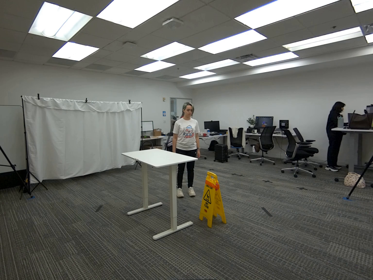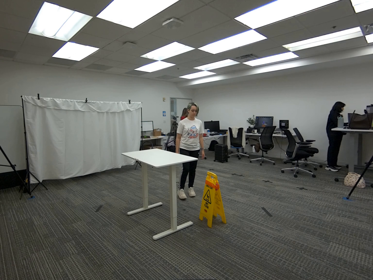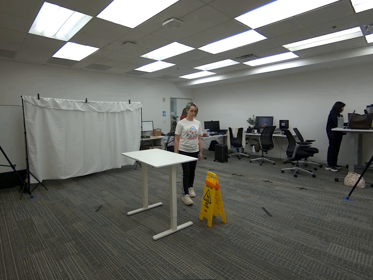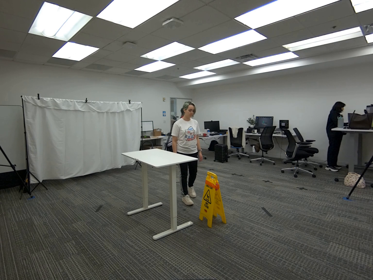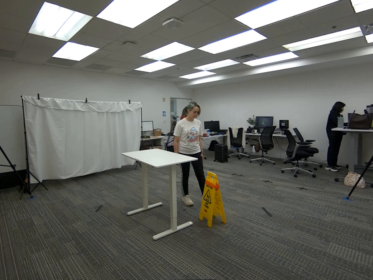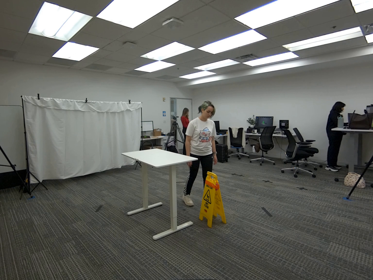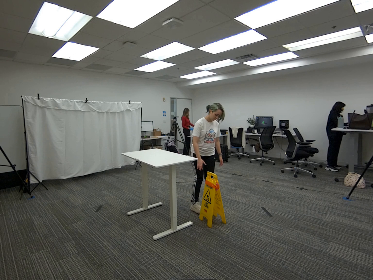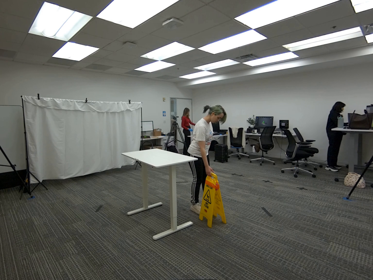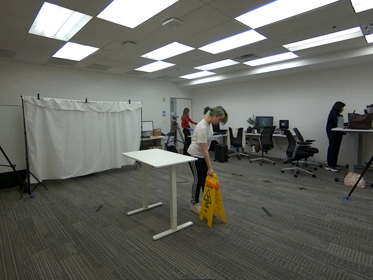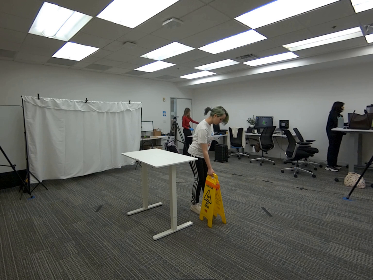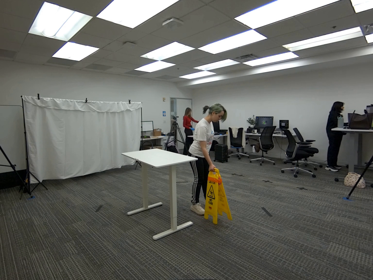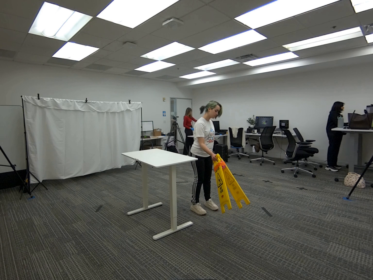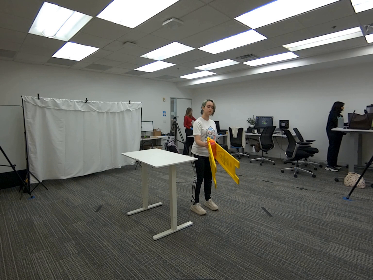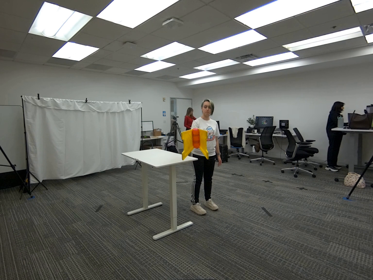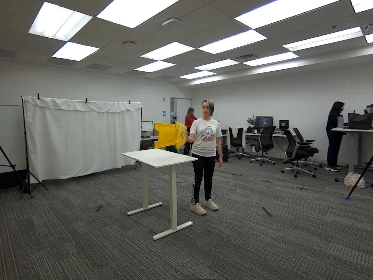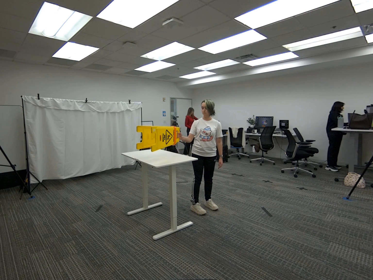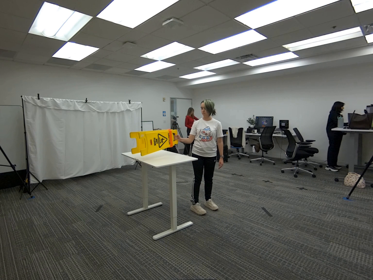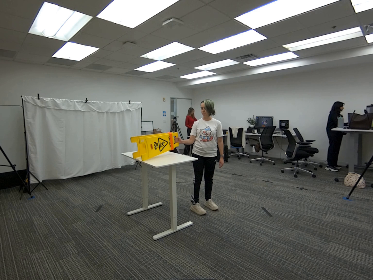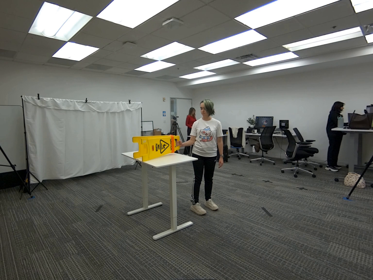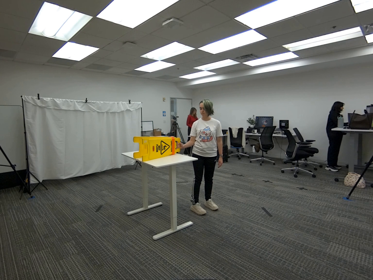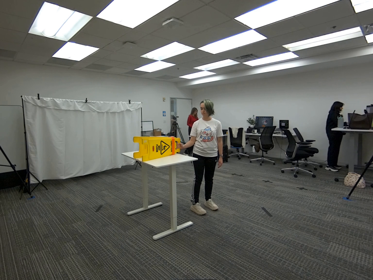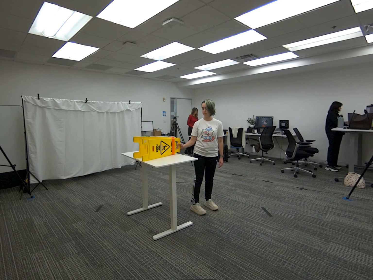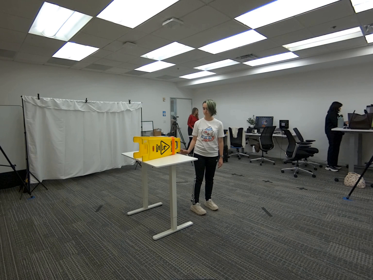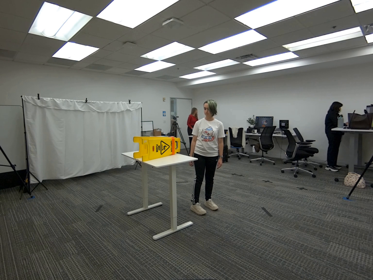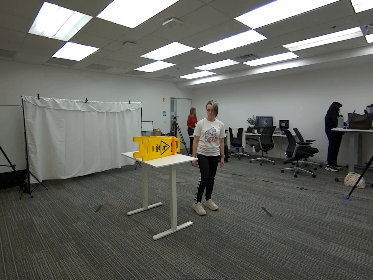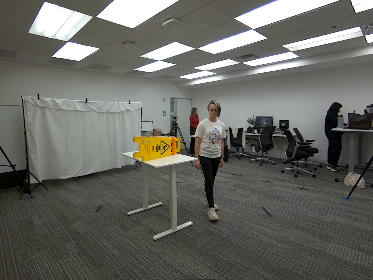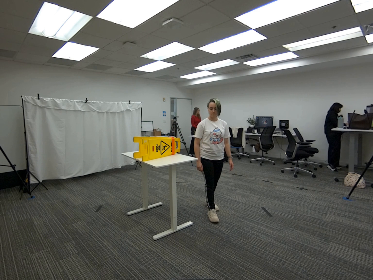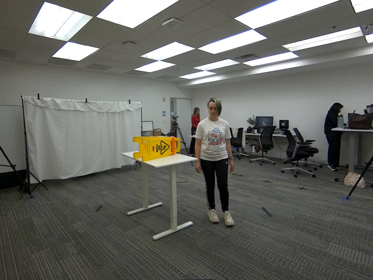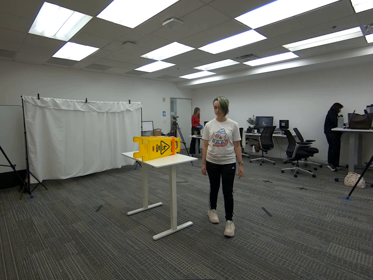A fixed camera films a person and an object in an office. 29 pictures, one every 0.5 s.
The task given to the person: Walk to the wet floor sign on the ground standing upright, pick it up with one hand, hold and walk to the white desk and place the sign on top of the desk.
